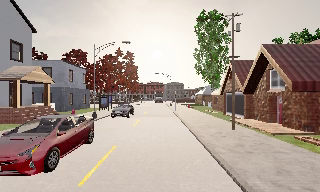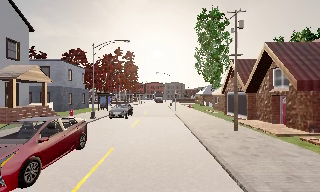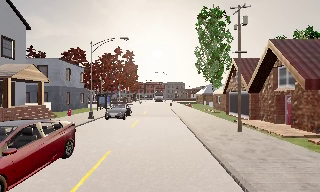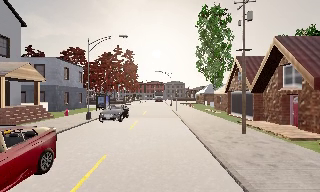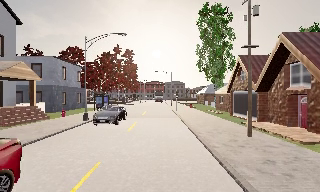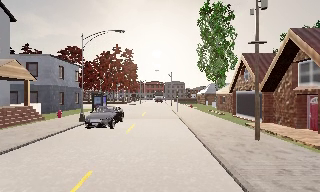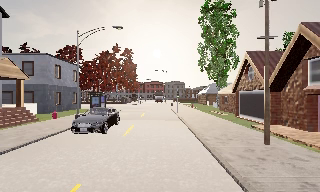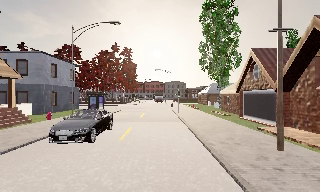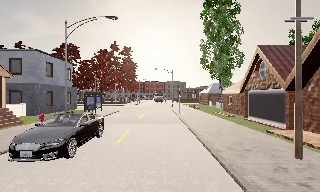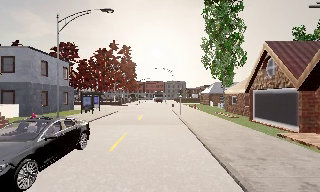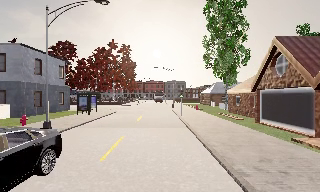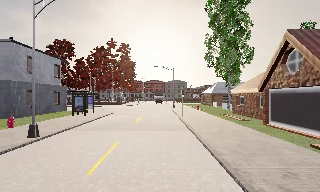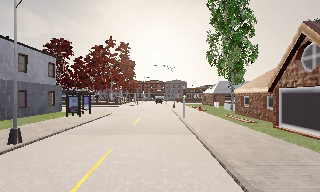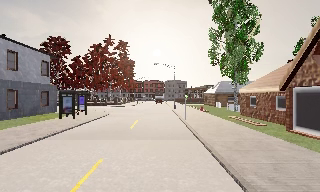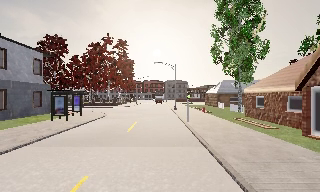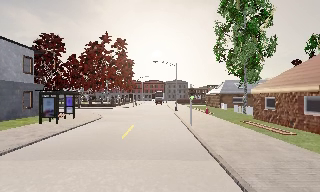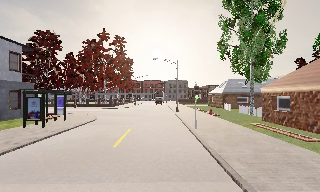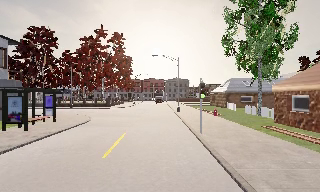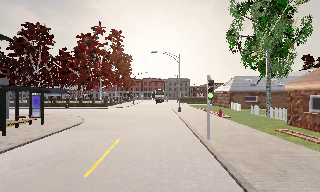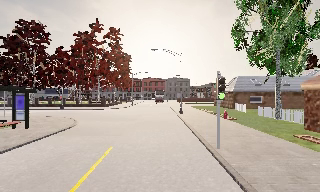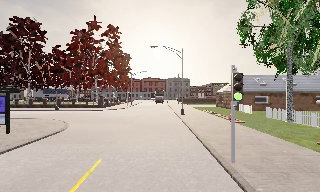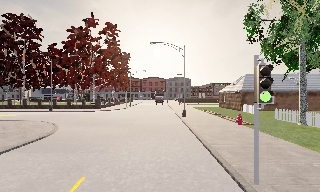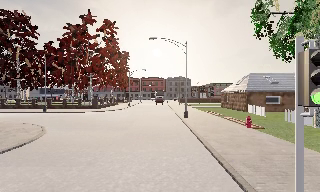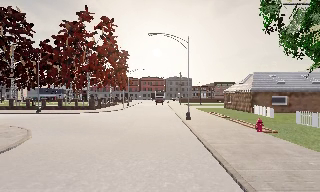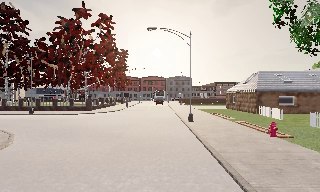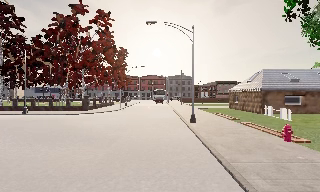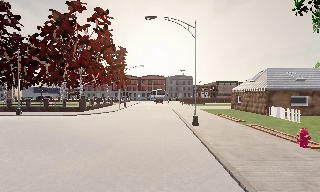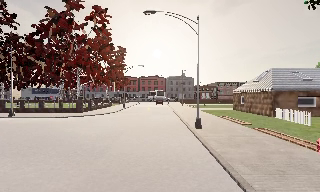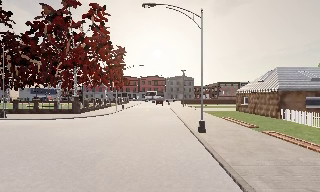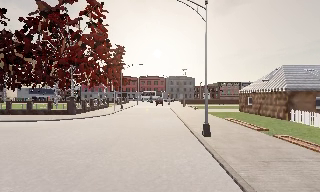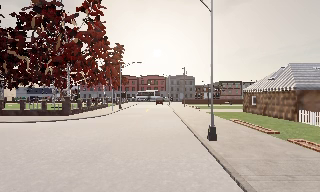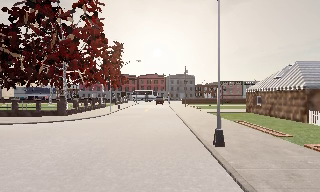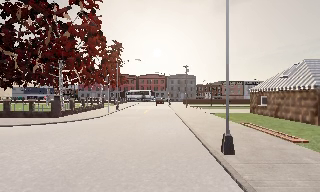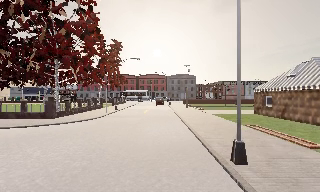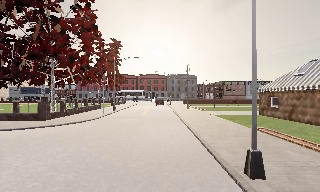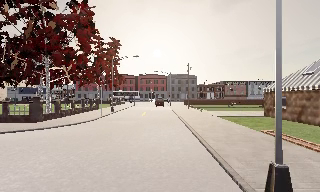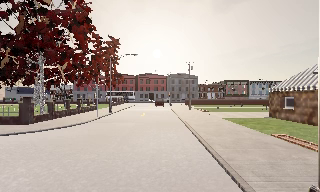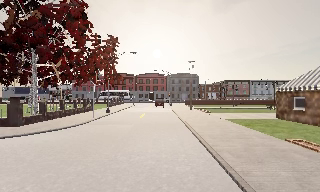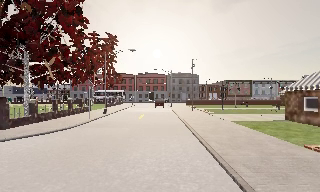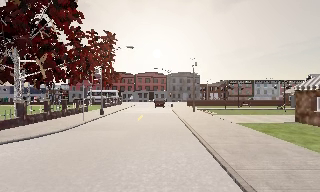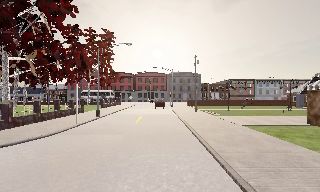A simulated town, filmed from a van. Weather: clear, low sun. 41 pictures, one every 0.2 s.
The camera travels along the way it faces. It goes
forward.
0.0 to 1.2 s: The camera travels forward, about 3.5 m, so what stands in front looms larger. It gains speed.
1.2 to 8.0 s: The camera travels forward, about 35 m, so what stands in front looms larger.
The film runs forward here.
